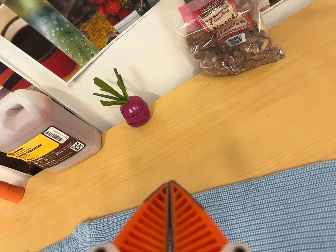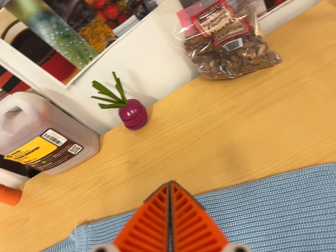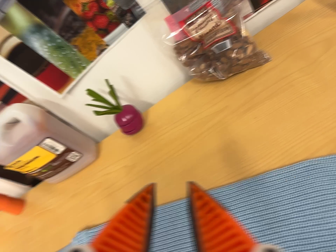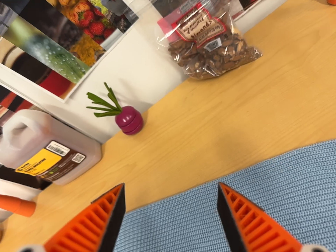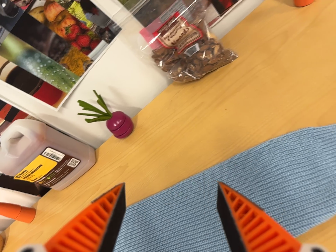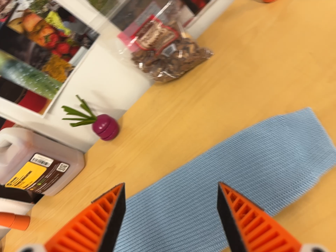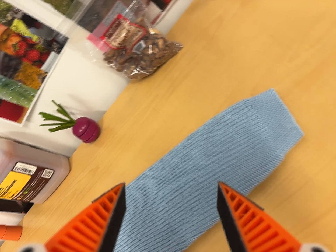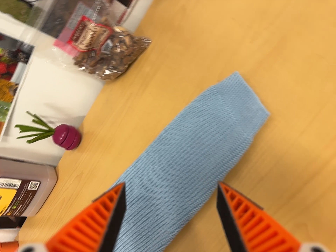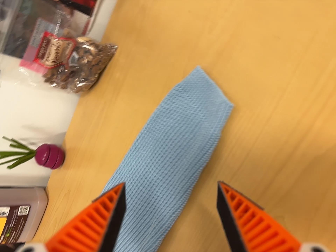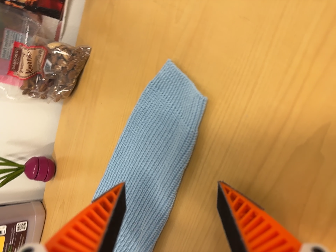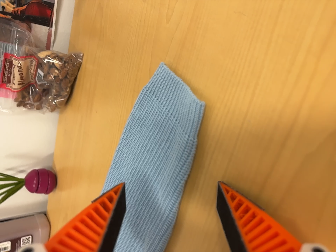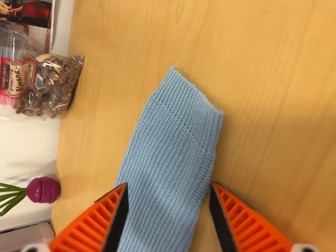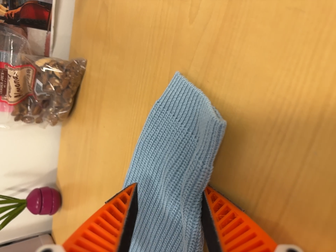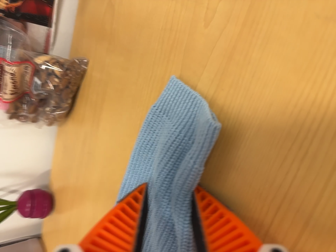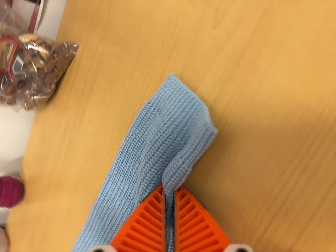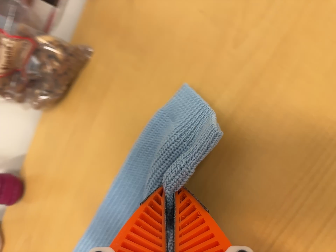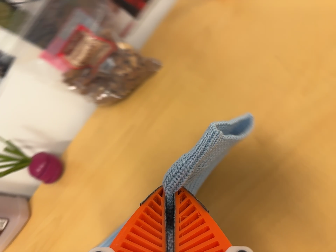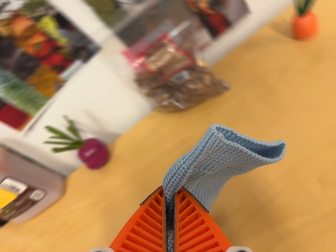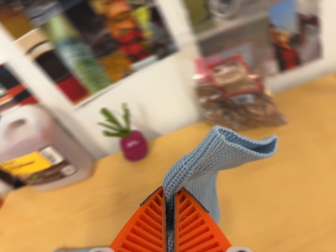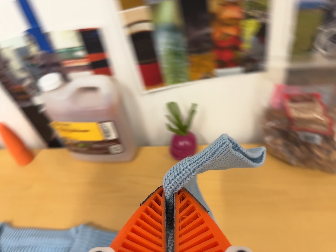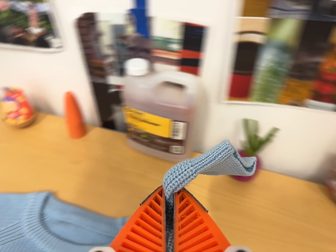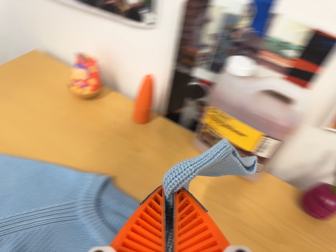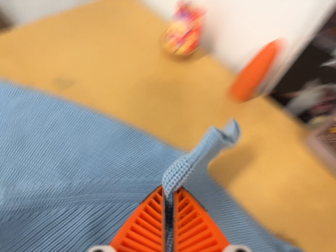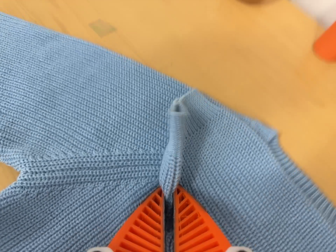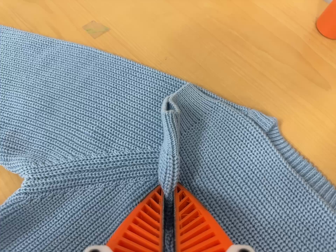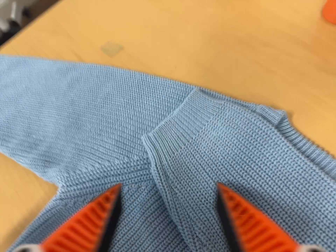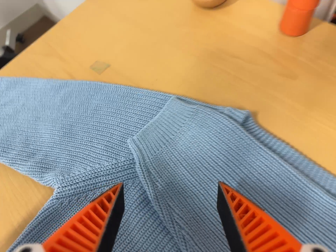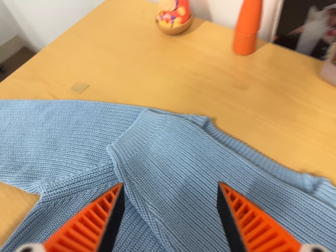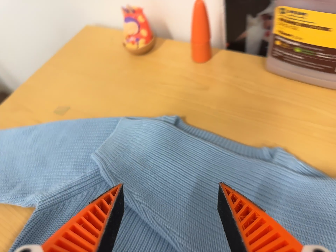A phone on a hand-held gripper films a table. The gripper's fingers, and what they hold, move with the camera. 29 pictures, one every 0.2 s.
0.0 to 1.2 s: The camera travels to its right and backward, about 16 cm, so close, fixed things drift to the left. It rolls about its line of sight by about 20 degrees, and the scene rotates counterclockwise.
1.2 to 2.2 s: The camera travels to its right and forward, about 14 cm, so close, fixed things drift to the left. It rolls about its line of sight by about 25 degrees, and the scene rotates counterclockwise.
2.2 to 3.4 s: The camera travels to its left, about 20 cm, so close, fixed things drift to the right. Its aim tips toward the top of its view by about 10 degrees, and the scene shifts downward. It rolls about its line of sight by about 40 degrees, and the scene rotates clockwise.
3.4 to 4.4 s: The scene slides to the right, as the camera pans about 20 degrees to its left. It travels to its left, about 50 cm, so close, fixed things drift to the right. Its aim tips toward the bottom of its view by about 10 degrees. It rolls about its line of sight by about 75 degrees, and the scene rotates clockwise.
4.4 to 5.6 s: The camera pans to its left by about 10 degrees. It travels backward, toward the bottom of its view and to its right, about 14 cm, so what stands in front gets smaller. Its aim tips toward the top of its view by about 10 degrees. It rolls about its line of sight by about 25 degrees, and the scene rotates counterclockwise.
The film runs forward here.
